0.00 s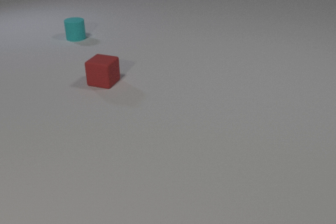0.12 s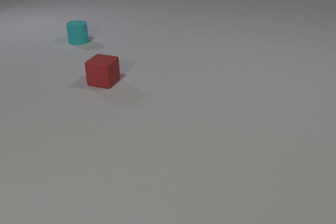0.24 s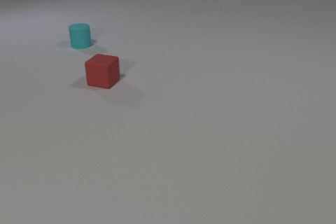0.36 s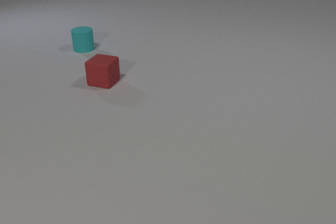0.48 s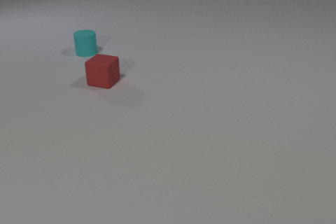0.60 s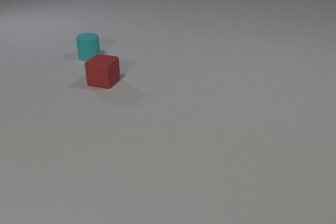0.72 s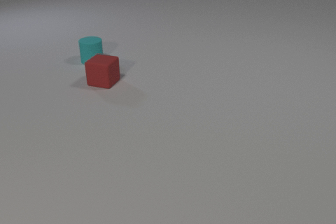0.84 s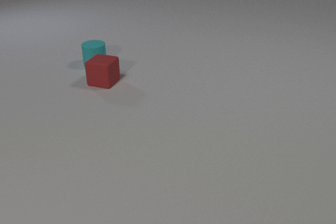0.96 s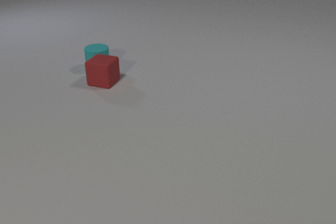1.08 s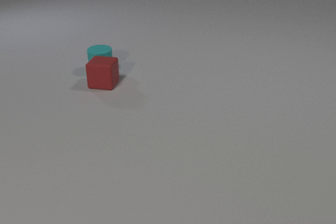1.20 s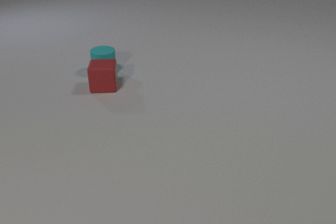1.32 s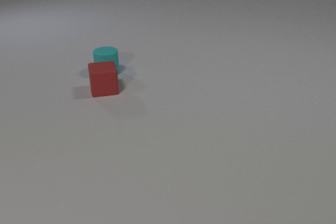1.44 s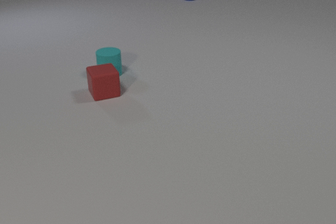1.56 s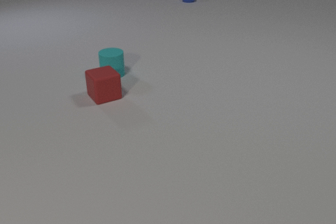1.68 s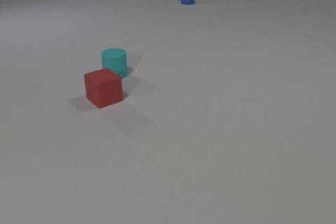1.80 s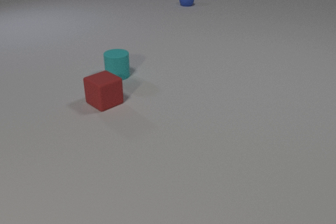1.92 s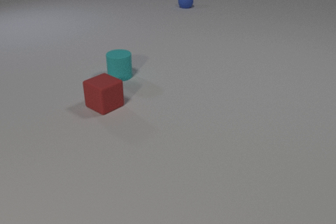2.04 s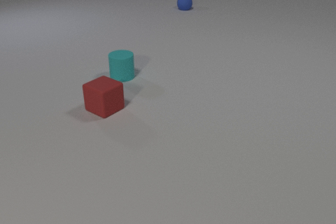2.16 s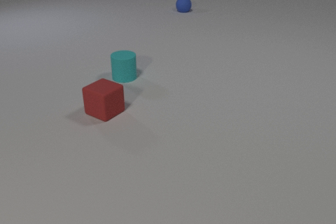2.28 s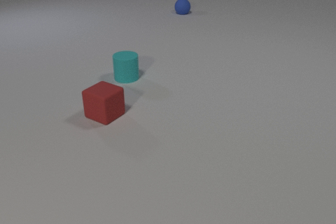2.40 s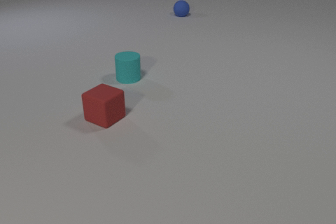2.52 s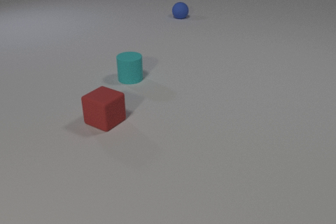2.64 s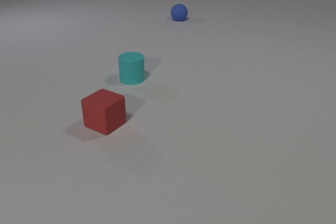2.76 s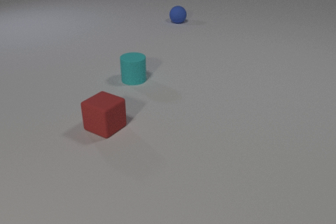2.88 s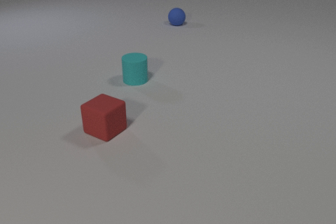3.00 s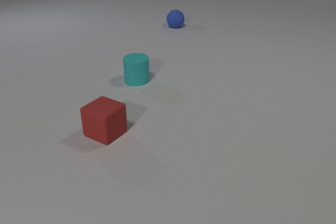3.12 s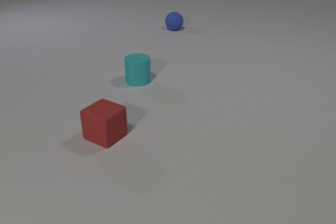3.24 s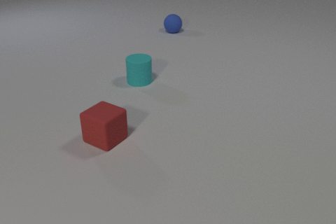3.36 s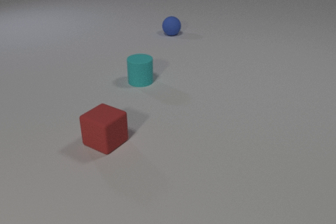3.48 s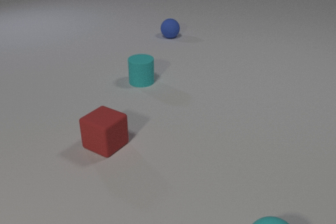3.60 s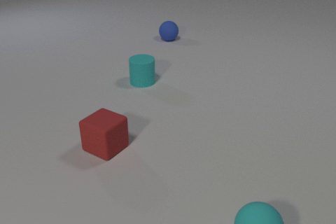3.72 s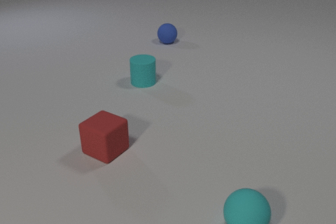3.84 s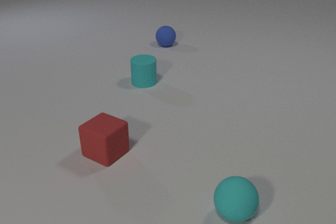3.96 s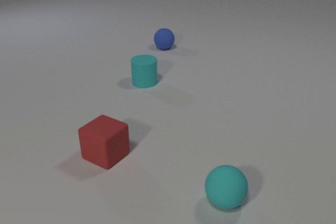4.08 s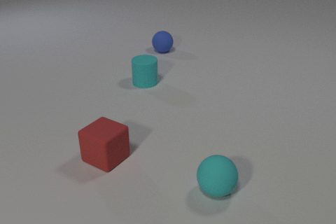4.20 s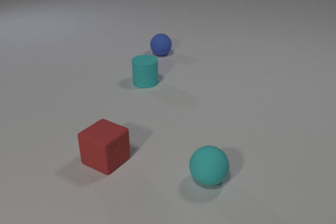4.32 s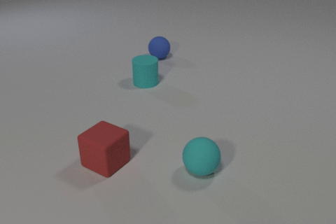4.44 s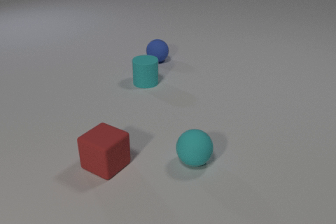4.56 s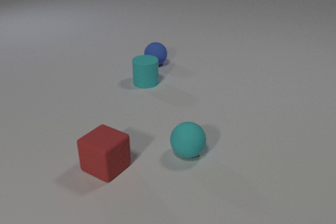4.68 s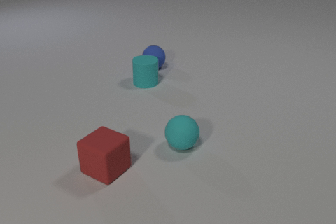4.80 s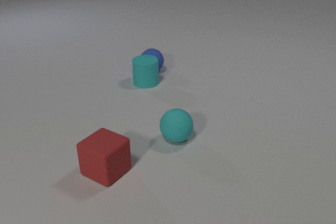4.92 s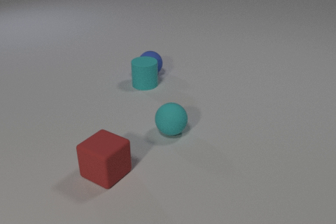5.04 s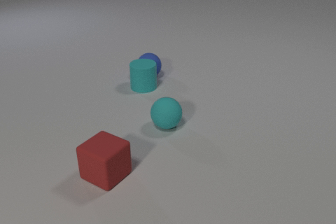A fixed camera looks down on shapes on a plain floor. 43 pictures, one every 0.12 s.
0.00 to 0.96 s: The cyan rubber cylinder slides toward the camera.
0.96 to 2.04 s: The cyan rubber cylinder slides to the right and toward the camera. The red rubber cube slides toward the camera, spins counterclockwise seen from above by about 75 degrees, its near face sliding to the right. The blue rubber sphere comes in at the top edge, rolls toward the camera. The cyan rubber cylinder and the red rubber cube collide.
2.04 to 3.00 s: The cyan rubber cylinder slides to the right and toward the camera. The red rubber cube slides toward the camera. The blue rubber sphere rolls toward the camera.
3.00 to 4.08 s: The cyan rubber cylinder slides to the right and toward the camera. The red rubber cube slides toward the camera. The blue rubber sphere rolls toward the camera. The cyan rubber sphere comes in at the bottom edge, rolls away from the camera and to the left.
4.08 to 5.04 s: The cyan rubber cylinder slides toward the camera. The red rubber cube slides toward the camera. The blue rubber sphere rolls toward the camera. The cyan rubber sphere rolls away from the camera and to the left. The cyan rubber cylinder and the blue rubber sphere collide.
Are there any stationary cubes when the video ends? no.
What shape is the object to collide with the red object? cylinder.
How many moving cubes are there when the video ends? 1.
